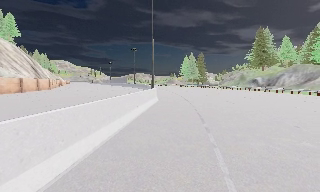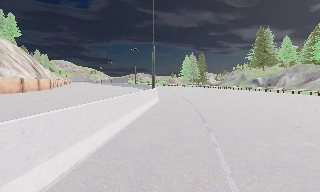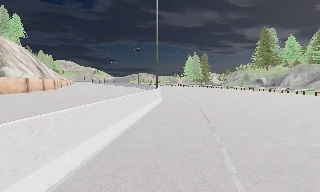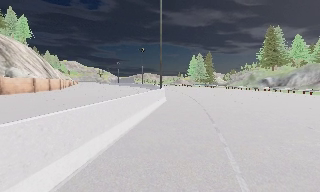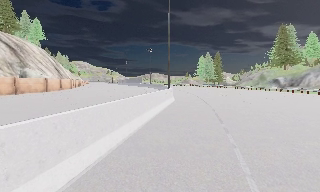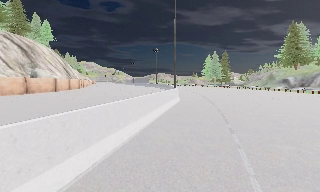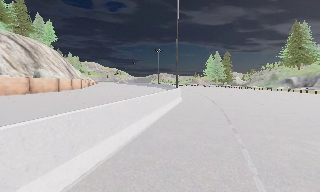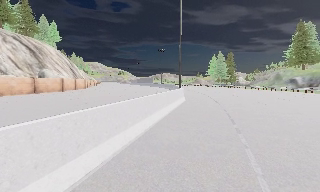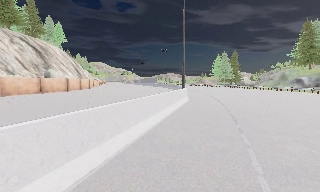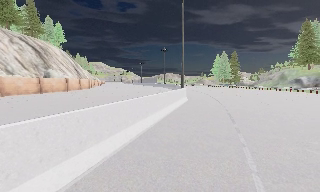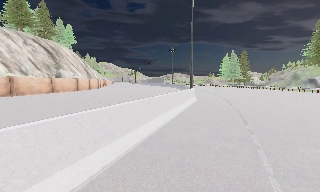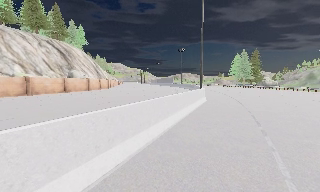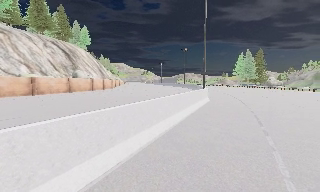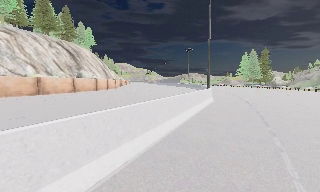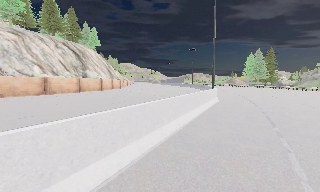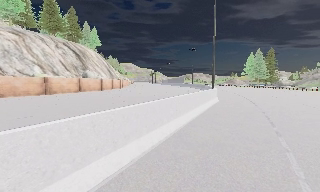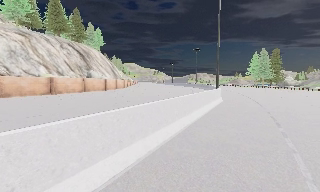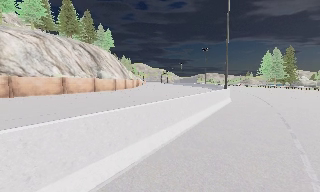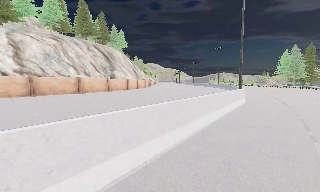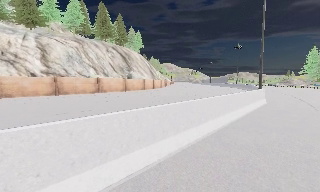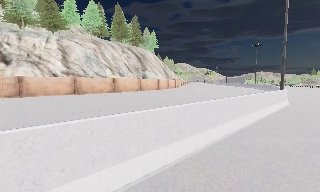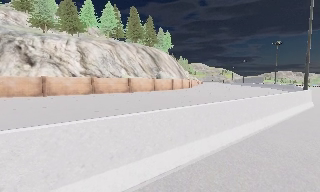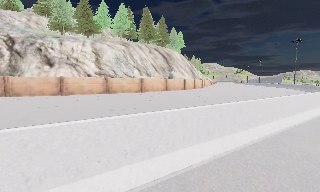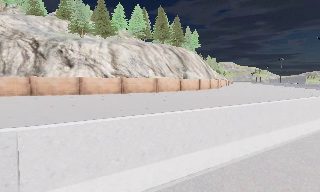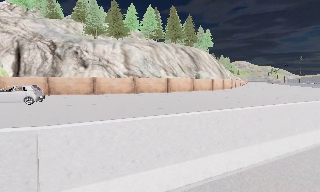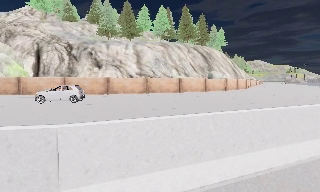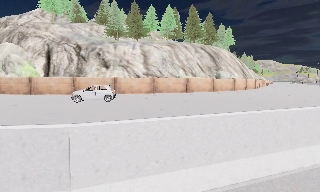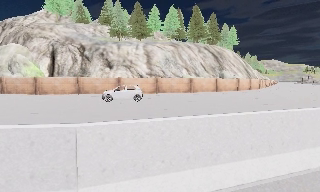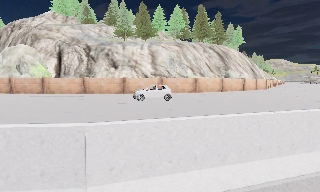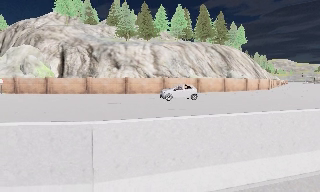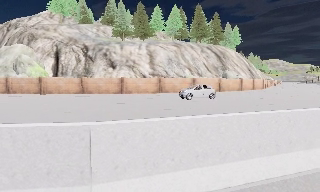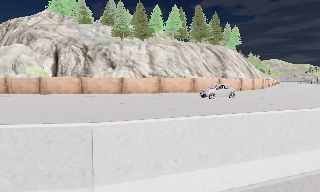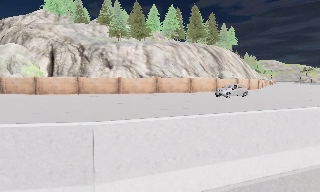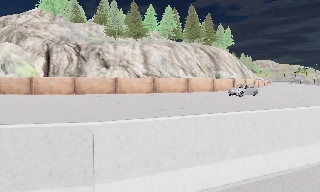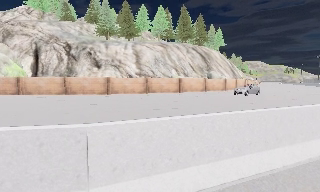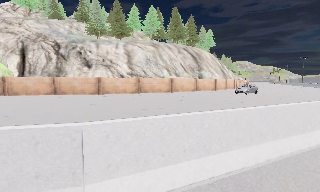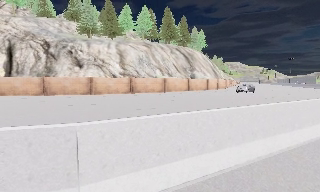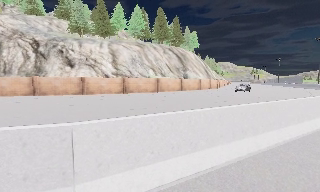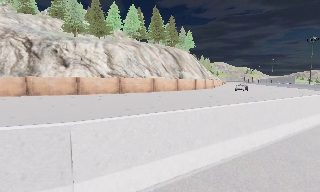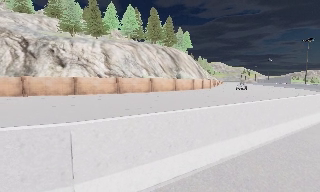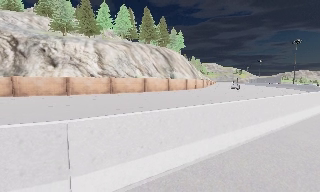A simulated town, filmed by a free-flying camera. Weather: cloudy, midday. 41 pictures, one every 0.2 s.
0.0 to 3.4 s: The camera swings to its left by about 25 degrees, and the scene slides to the right. It travels backward, about 0.5 m, so what stands in front gets smaller.
3.4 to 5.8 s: The scene slides to the right, as the camera pans about 45 degrees to its left.
5.8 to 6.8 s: The camera shifts only a little, or ends up much as it began.
6.8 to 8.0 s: The scene slides to the left, as the camera pans about 15 degrees to its right.
The film runs backward here.
